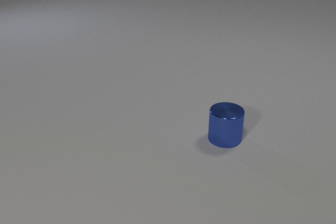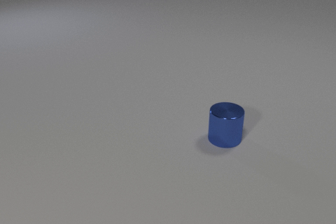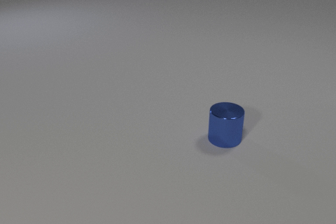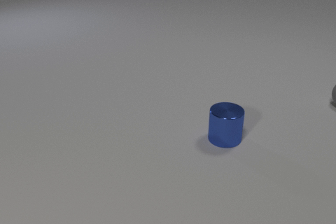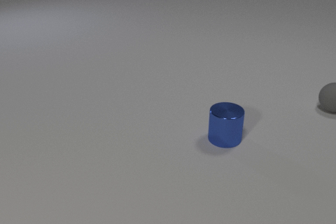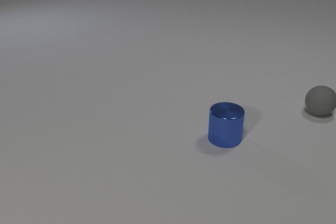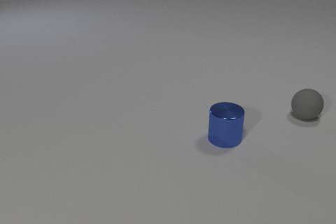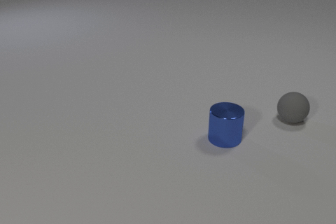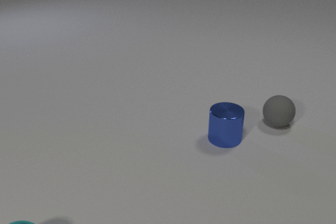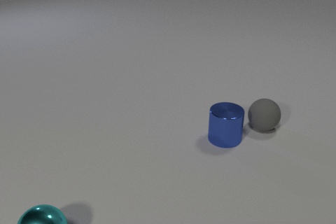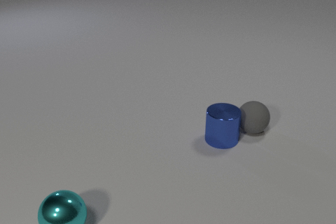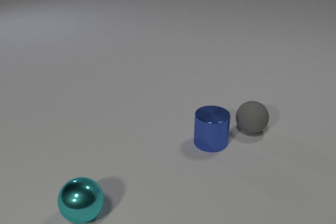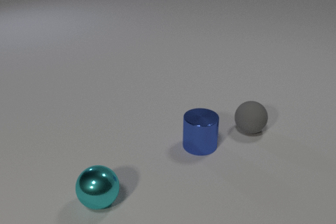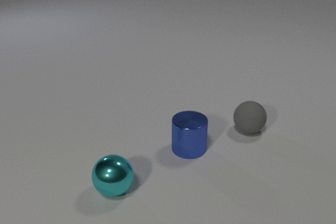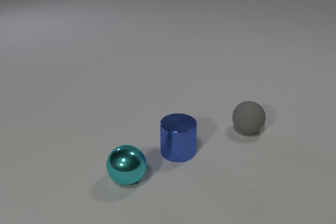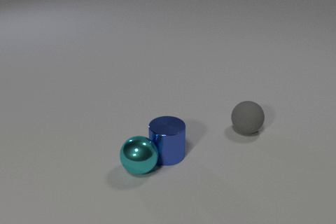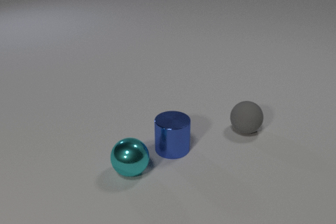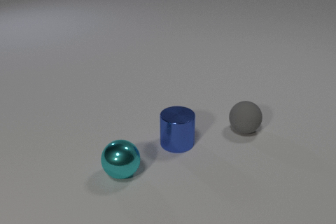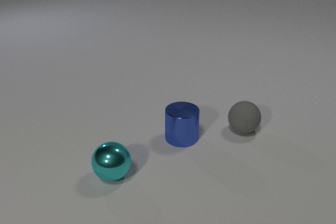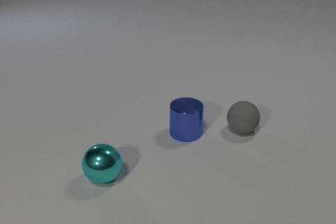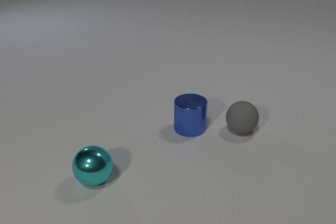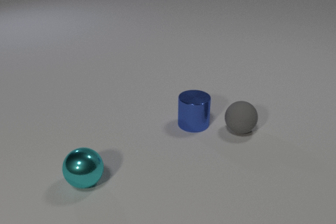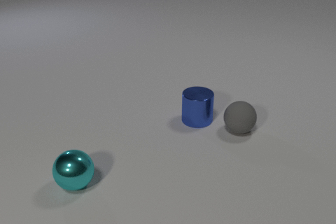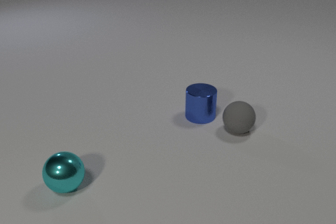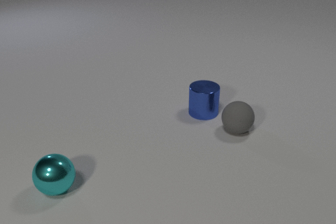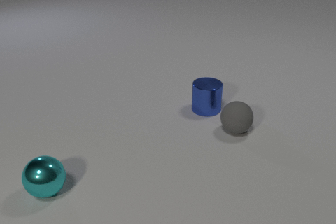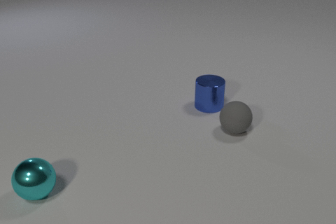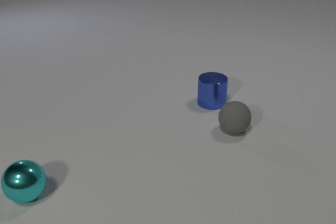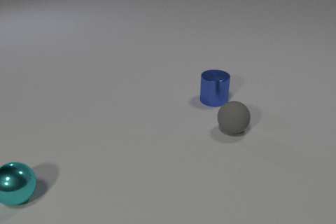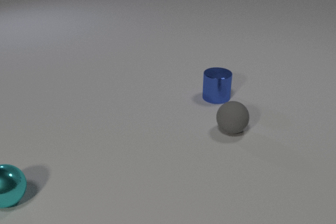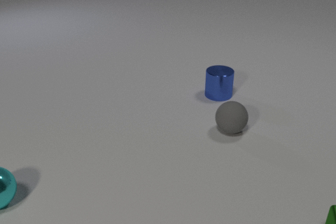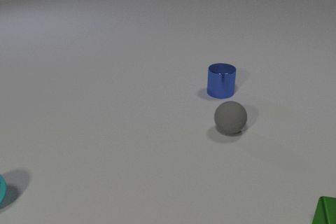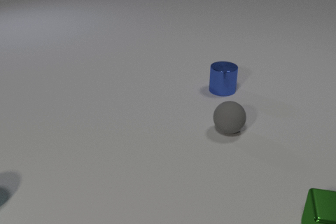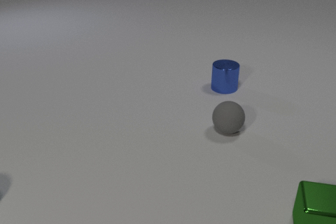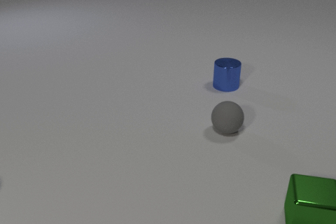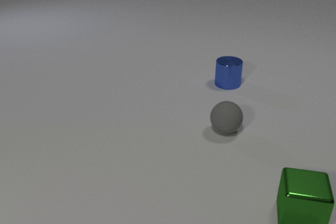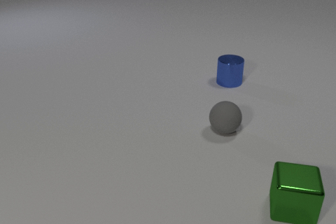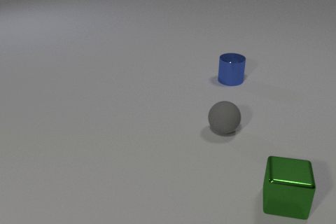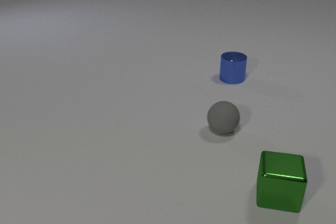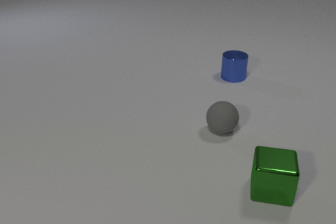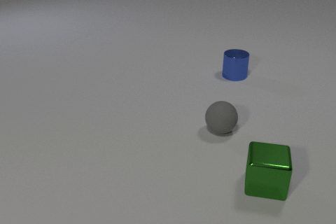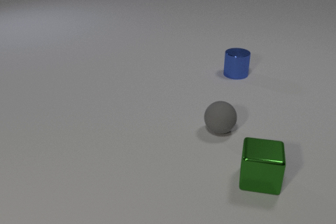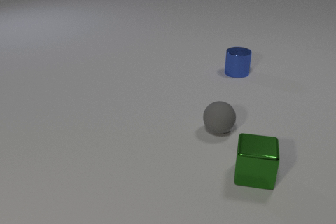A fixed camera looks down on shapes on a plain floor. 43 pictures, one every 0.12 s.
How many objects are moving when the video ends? 3.
How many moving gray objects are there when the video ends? 1.
What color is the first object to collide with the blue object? gray.
0.00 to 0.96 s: The gray rubber sphere comes in at the right edge, rolls to the left and toward the camera.
0.96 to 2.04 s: The gray rubber sphere rolls to the left and toward the camera. The blue metal cylinder slides to the left. The cyan metal sphere rolls away from the camera and to the right. The gray rubber sphere and the blue metal cylinder collide. The blue metal cylinder and the cyan metal sphere collide.
2.04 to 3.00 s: The gray rubber sphere rolls to the left. The blue metal cylinder slides away from the camera and to the right. The cyan metal sphere rolls to the left.
3.00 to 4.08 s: The gray rubber sphere rolls to the left. The blue metal cylinder slides away from the camera. The cyan metal sphere rolls to the left, leaves at the left edge. The green metal cube comes in at the bottom edge, slides to the left and away from the camera.
4.08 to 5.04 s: The gray rubber sphere rolls to the left. The blue metal cylinder slides away from the camera. The green metal cube slides to the left and away from the camera.
